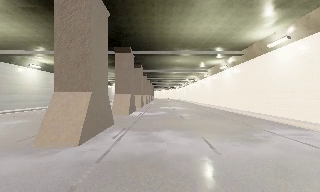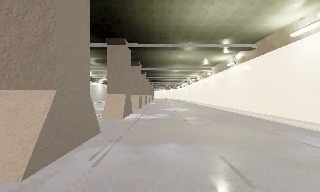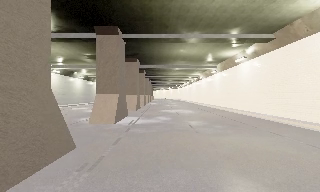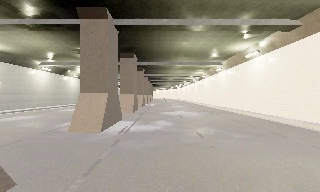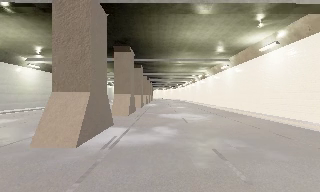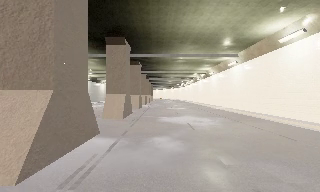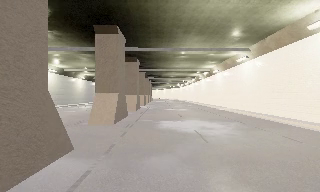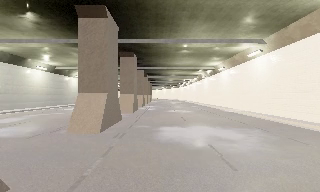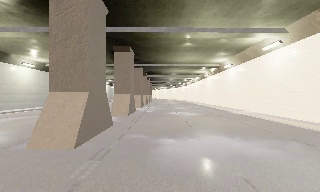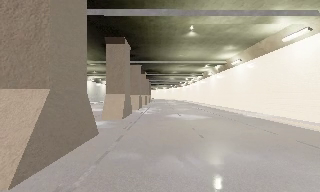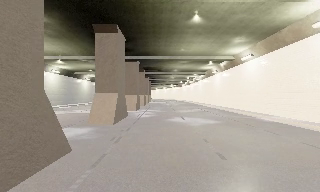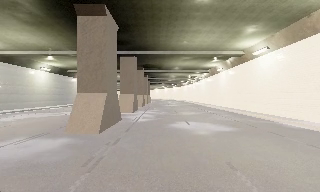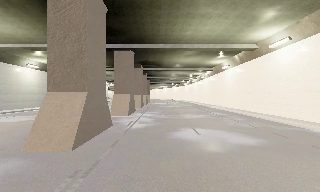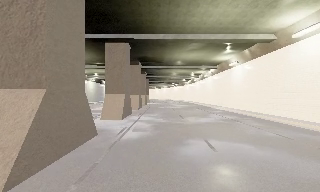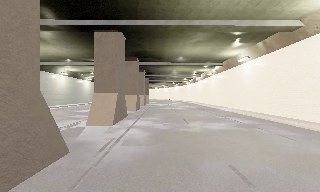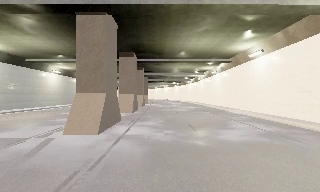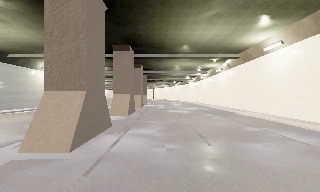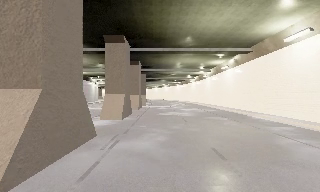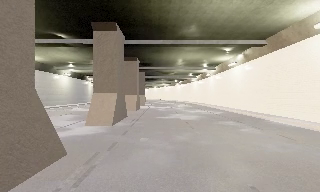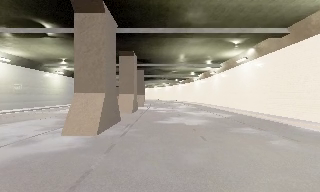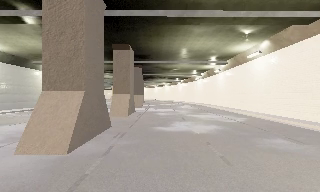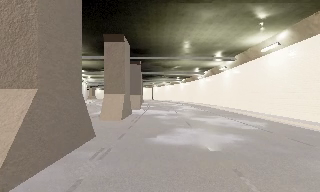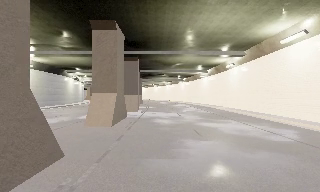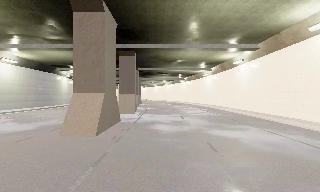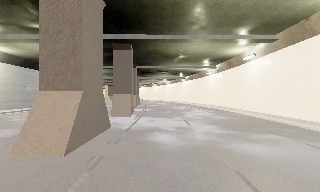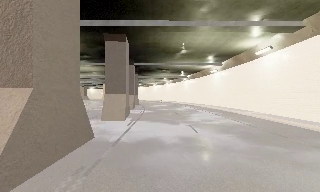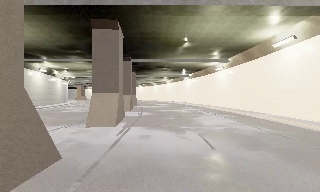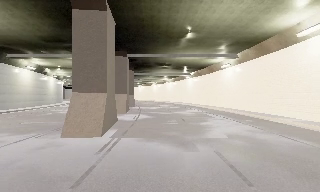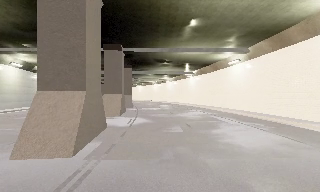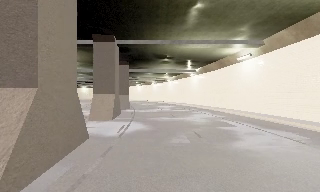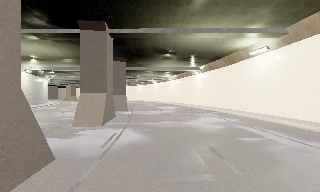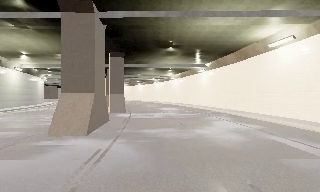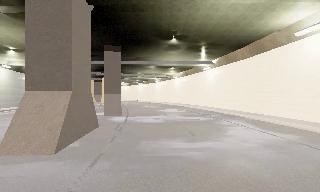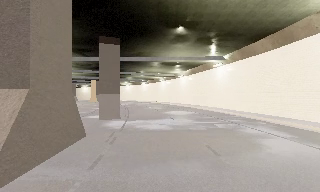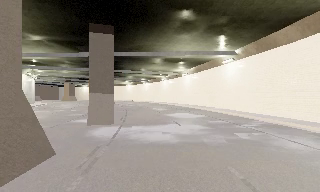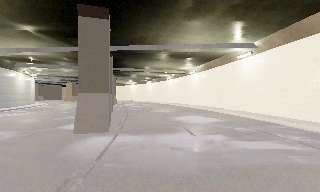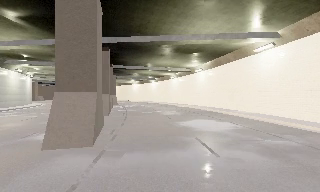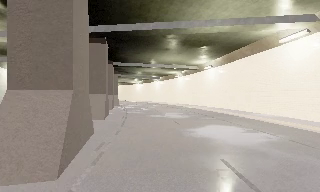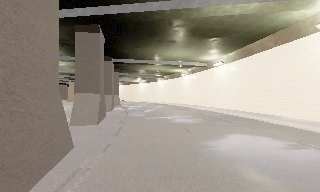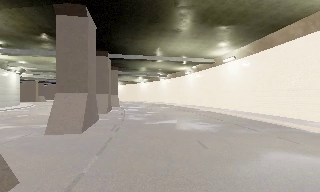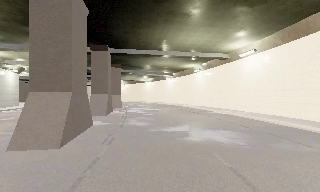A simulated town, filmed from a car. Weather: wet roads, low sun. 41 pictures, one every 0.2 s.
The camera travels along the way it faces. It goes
forward.
0.0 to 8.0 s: The camera pans to its left, which is counterclockwise from overhead, by about 10 degrees. It travels forward, about 90 m, so what stands in front looms larger.
The film runs forward here.
